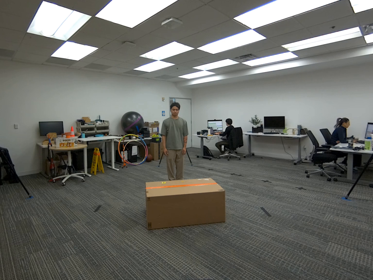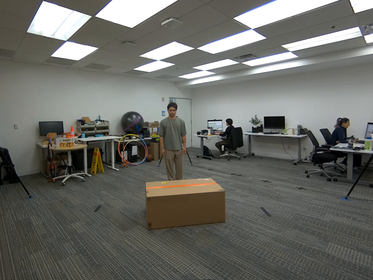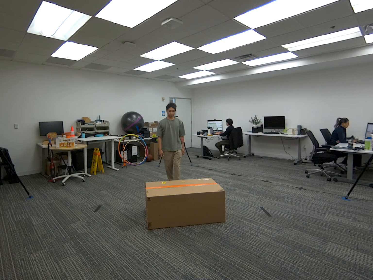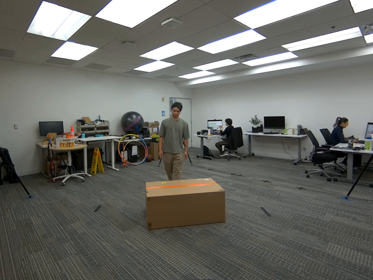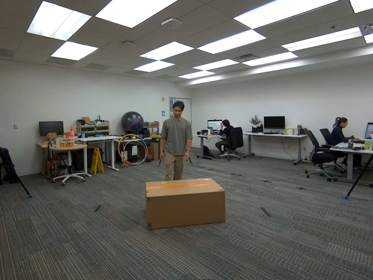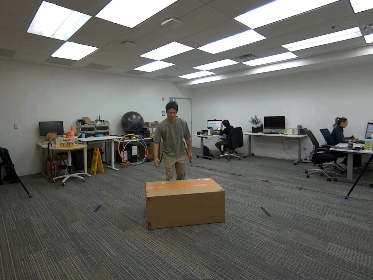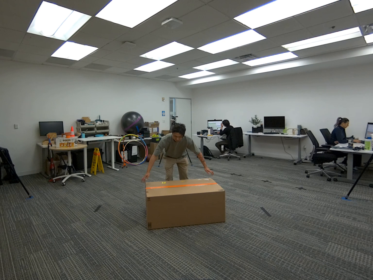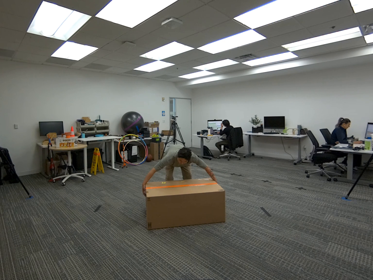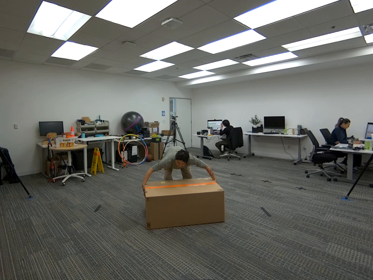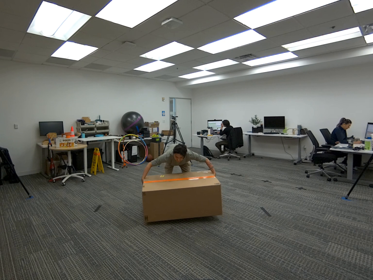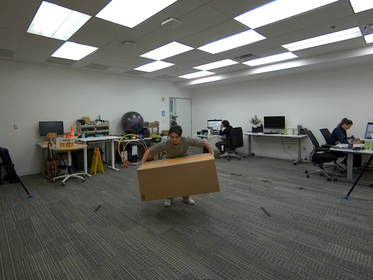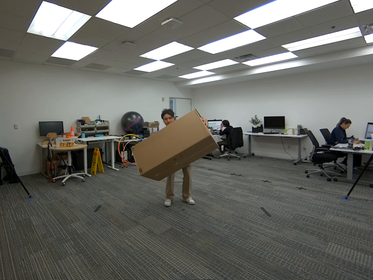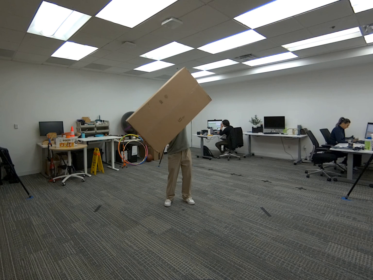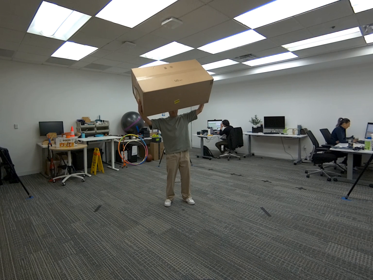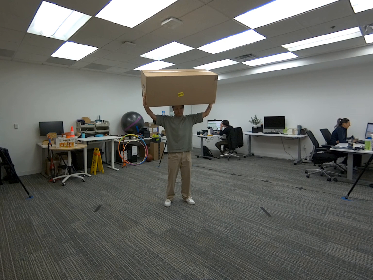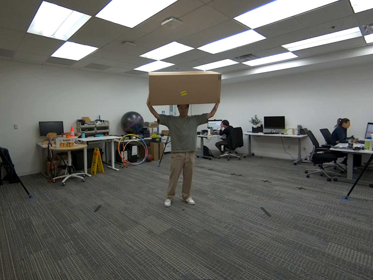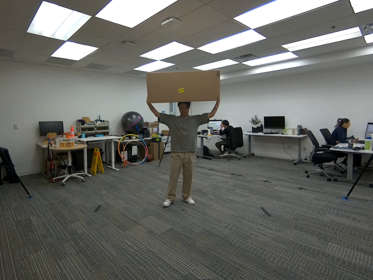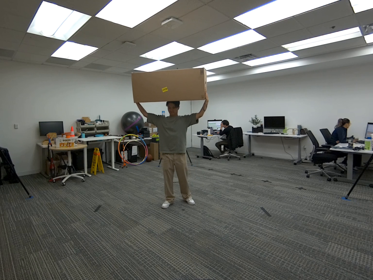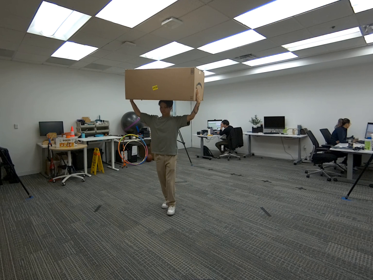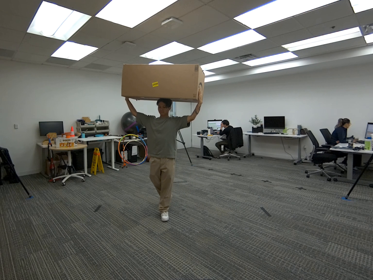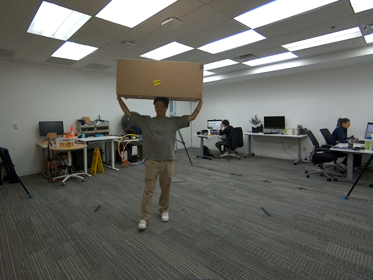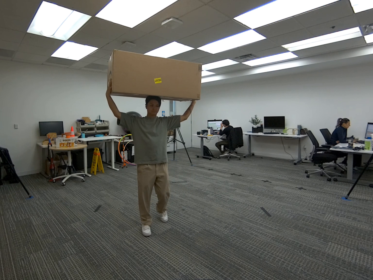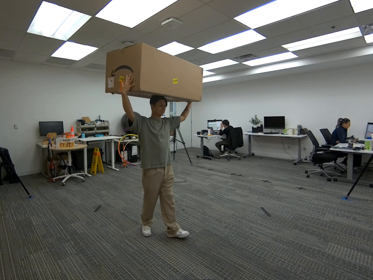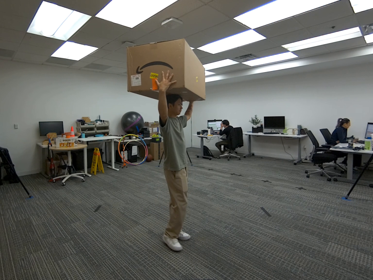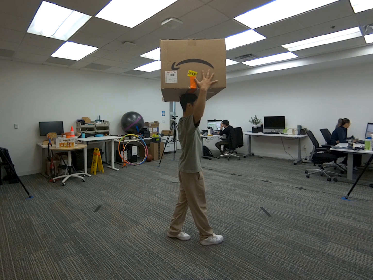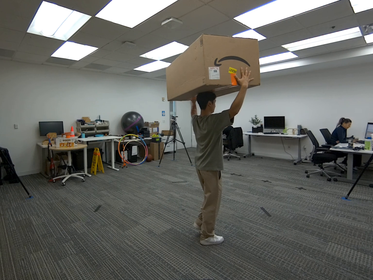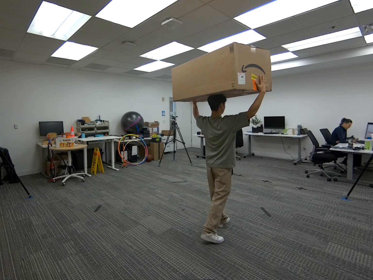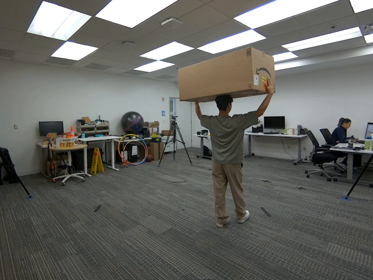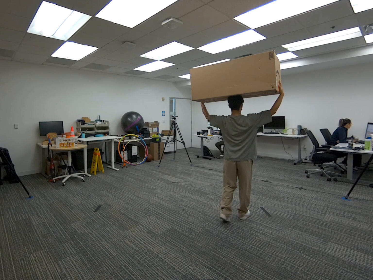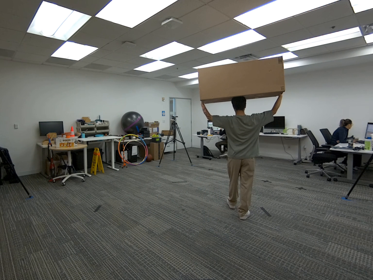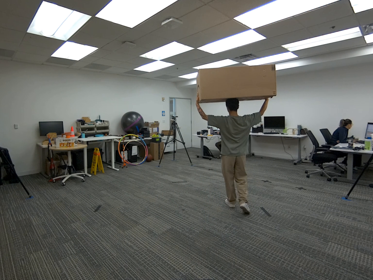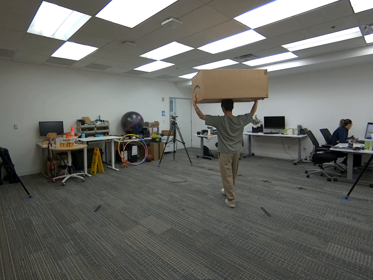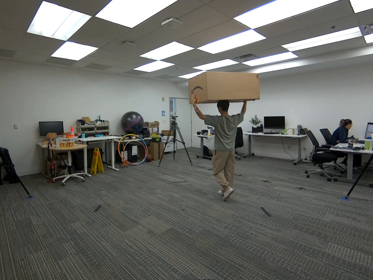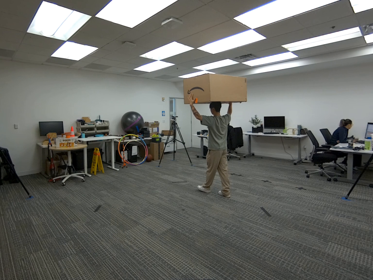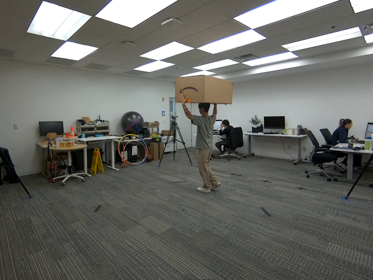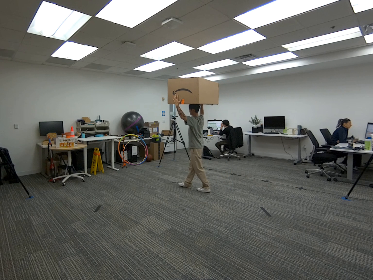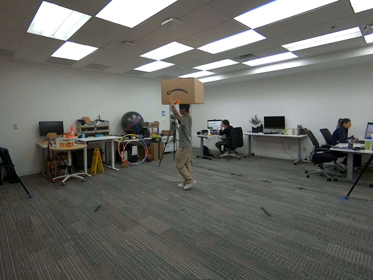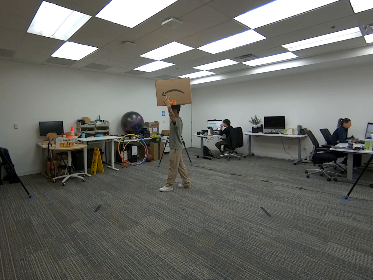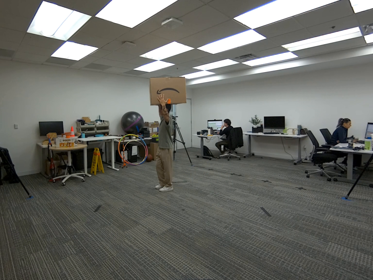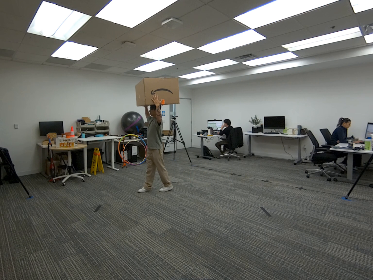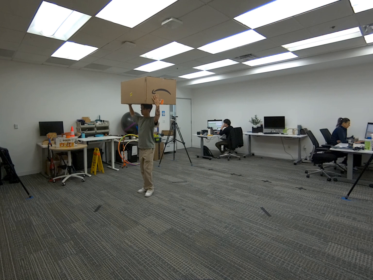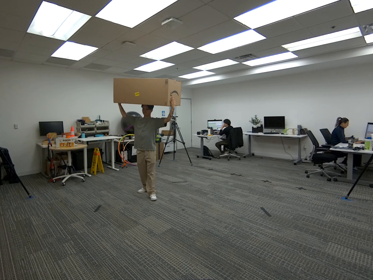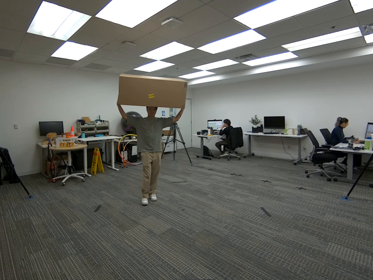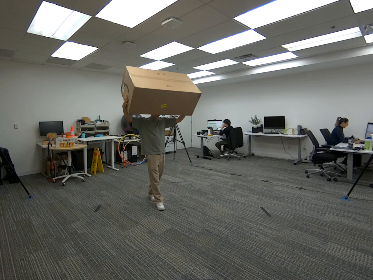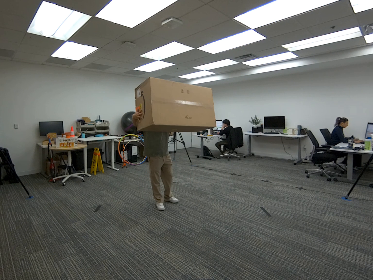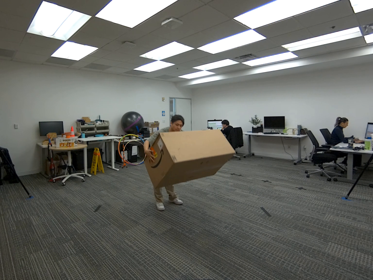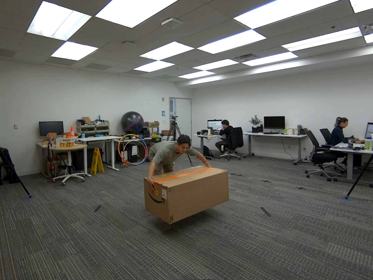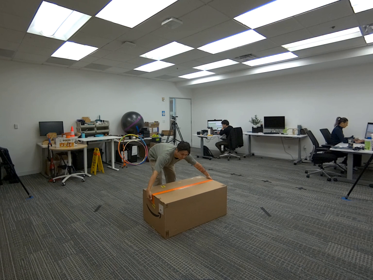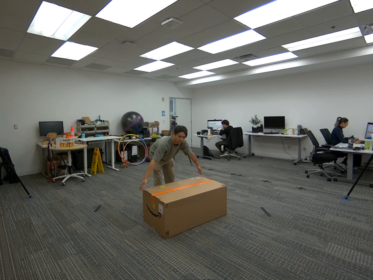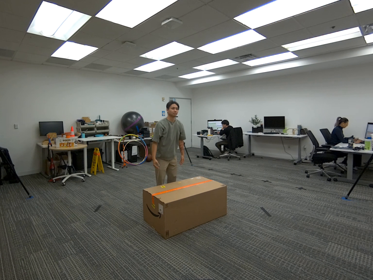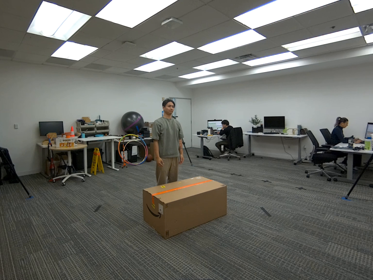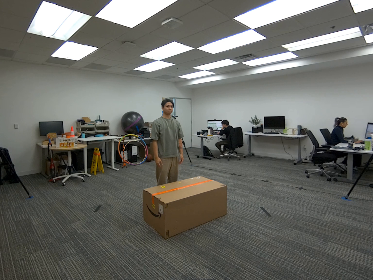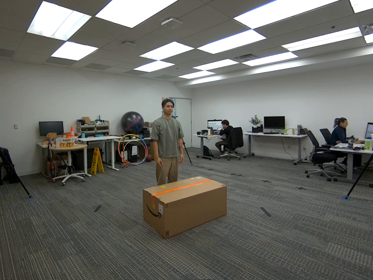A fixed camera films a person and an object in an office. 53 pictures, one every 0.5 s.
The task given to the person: Walk to the giant cardboard box on the ground and place both hands on it. Lift the box above your head and walk around while holding it overhead. Continue walking until you are finished, then lower the box and place it back on the ground.
